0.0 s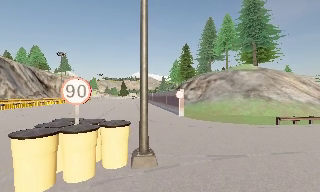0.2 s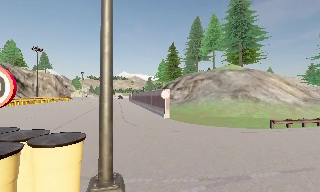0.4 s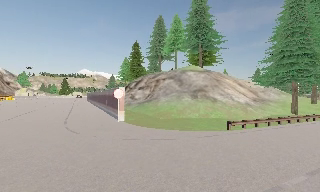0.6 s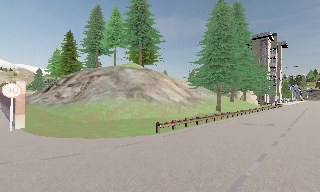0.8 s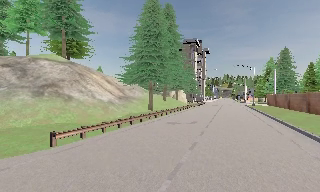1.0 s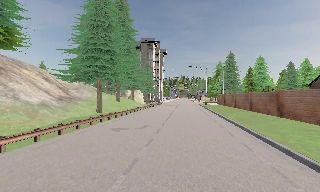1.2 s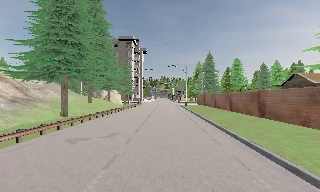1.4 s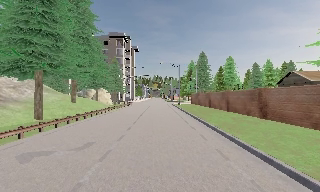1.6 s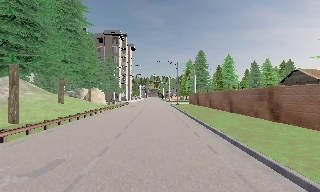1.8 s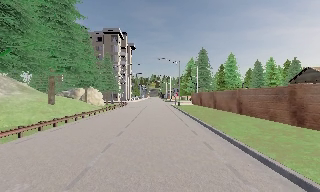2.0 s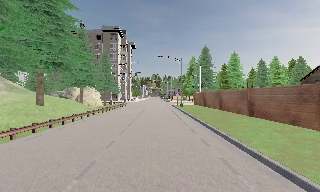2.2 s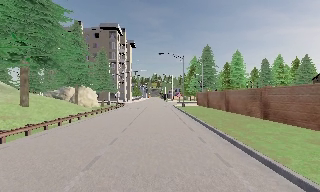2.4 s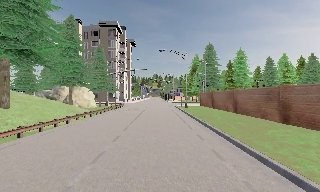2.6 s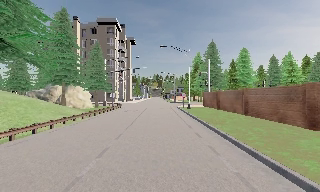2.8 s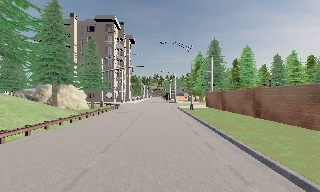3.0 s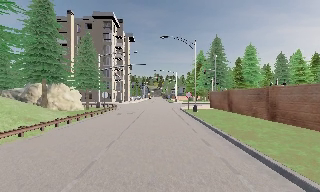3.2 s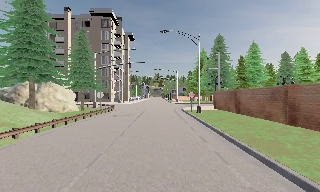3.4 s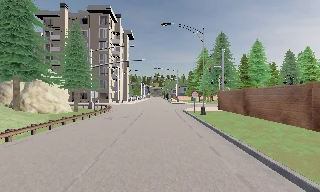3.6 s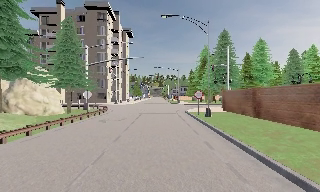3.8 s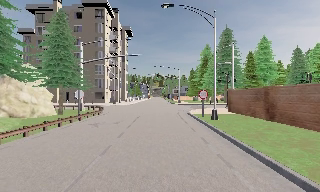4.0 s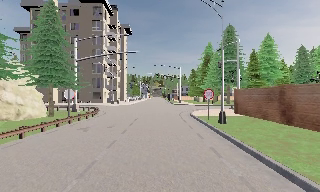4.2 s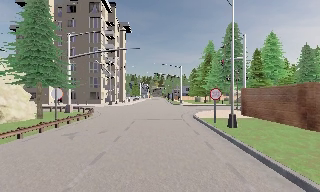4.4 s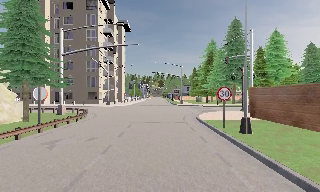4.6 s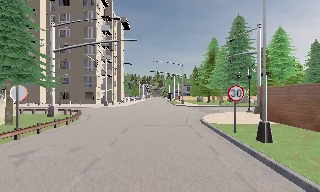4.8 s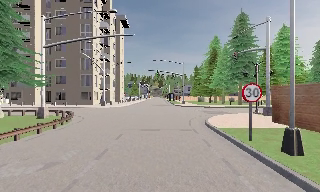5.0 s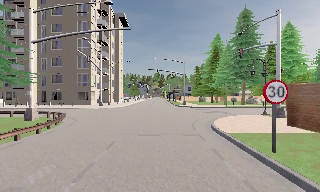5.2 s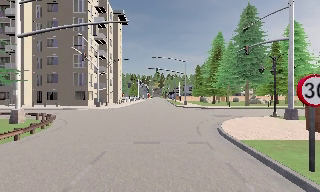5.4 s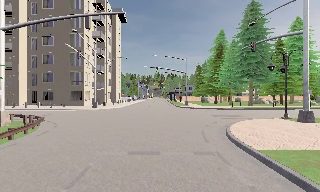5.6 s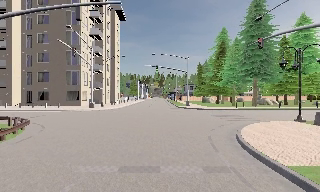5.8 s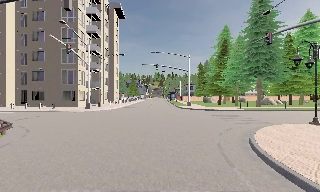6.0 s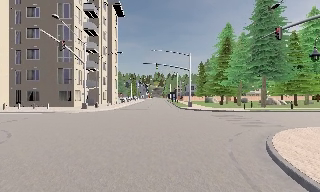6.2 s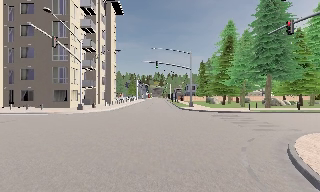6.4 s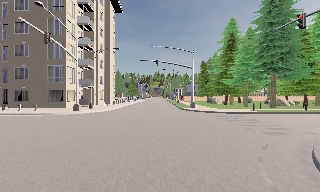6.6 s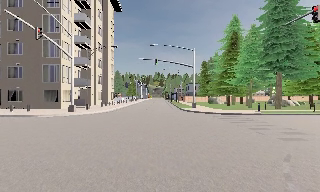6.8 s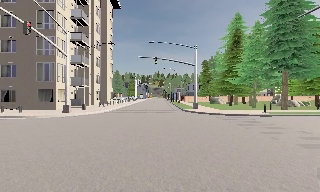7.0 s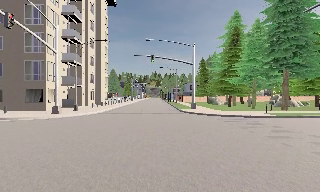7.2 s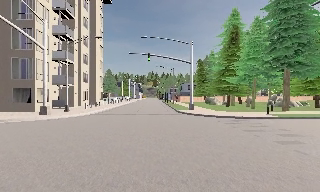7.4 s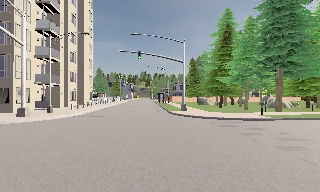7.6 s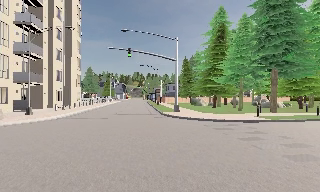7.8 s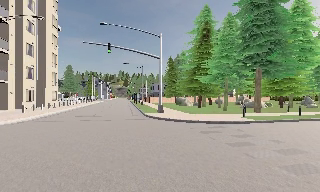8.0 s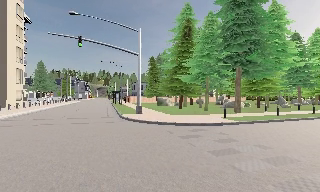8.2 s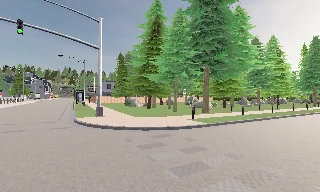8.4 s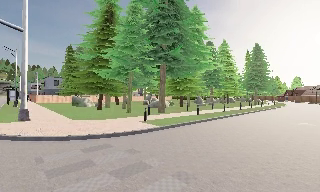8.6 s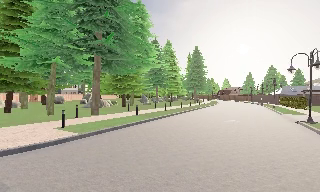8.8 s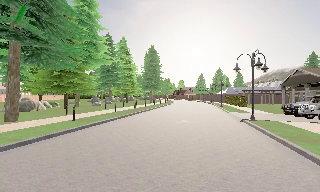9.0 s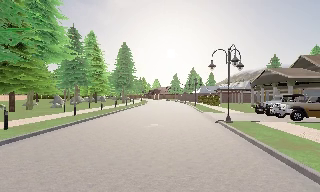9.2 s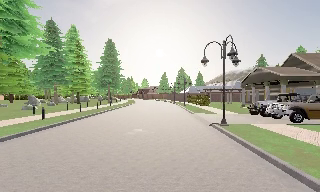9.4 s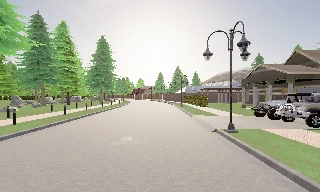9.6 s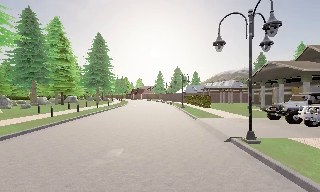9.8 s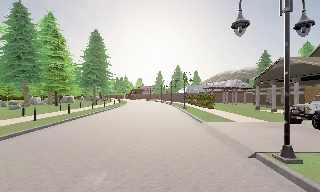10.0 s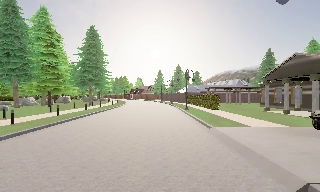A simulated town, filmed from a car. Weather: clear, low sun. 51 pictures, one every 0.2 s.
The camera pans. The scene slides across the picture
to the left.
The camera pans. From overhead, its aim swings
clockwise.
0.0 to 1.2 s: The camera pans to its right, which is clockwise from overhead, by about 80 degrees. It travels forward and to its right, about 10 m.
1.2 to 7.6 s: The camera travels forward, about 40 m, so what stands in front looms larger. It loses speed.
7.6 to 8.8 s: The scene slides to the left, as the camera pans about 70 degrees to its right. It travels forward and to its right, about 9 m.
8.8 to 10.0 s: The camera swings to its right by about 15 degrees, and the scene slides to the left. It travels forward, about 10 m, so what stands in front looms larger.
The film runs forward here.
